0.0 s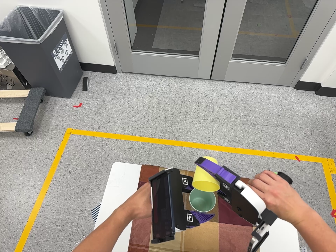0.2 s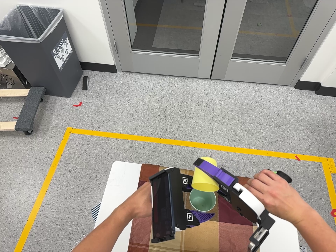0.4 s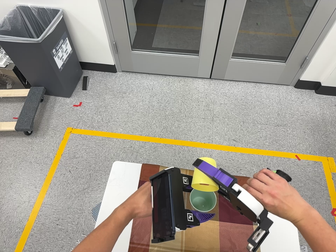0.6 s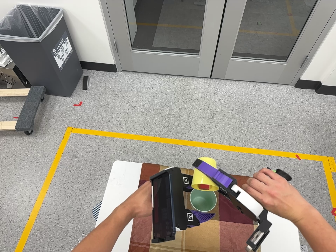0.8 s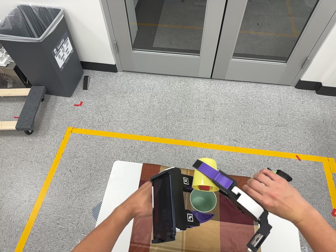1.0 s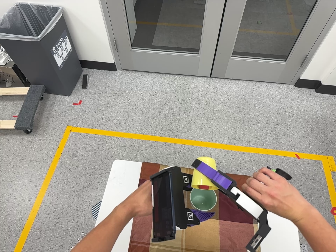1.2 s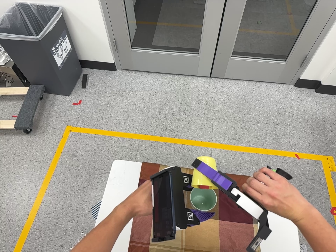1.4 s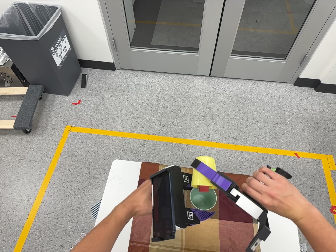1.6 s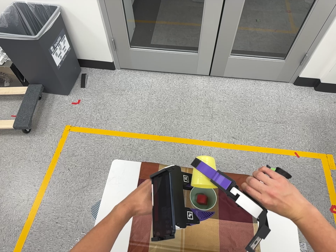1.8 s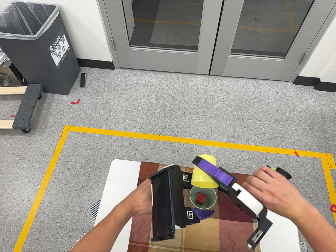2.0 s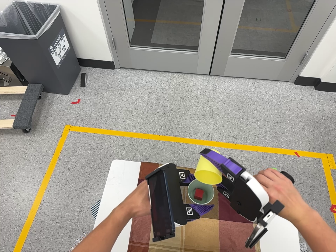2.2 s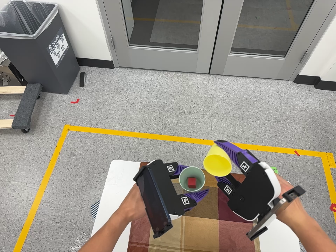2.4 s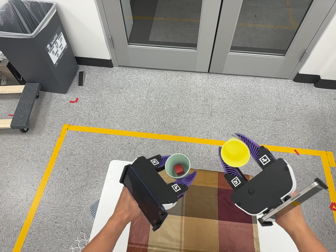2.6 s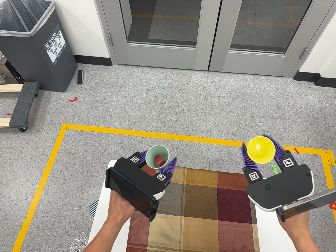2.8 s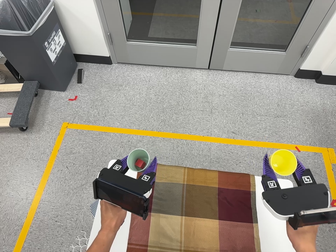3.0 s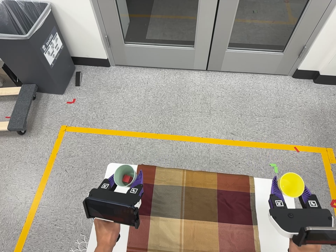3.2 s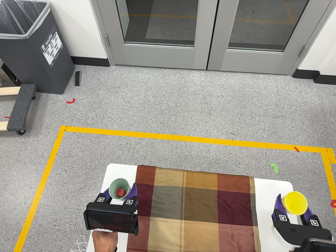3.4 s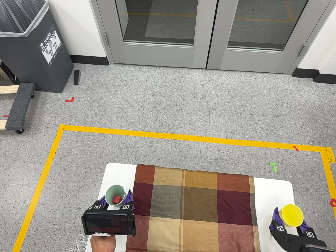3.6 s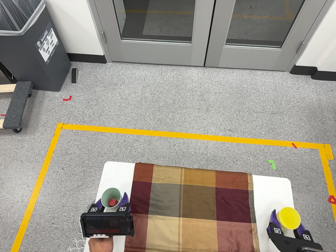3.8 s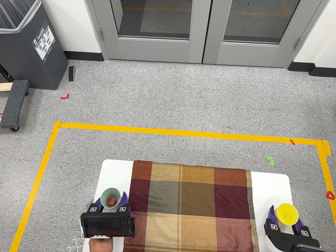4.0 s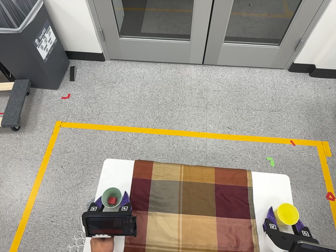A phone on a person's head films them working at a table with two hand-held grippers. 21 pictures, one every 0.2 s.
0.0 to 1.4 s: The camera keeps its place and its aim.
1.4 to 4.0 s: The camera travels forward, about 6 cm, so what stands in front looms larger.
The film runs forward here.
